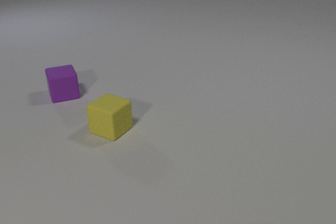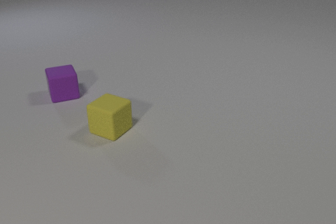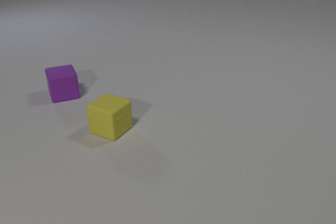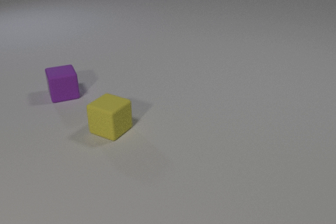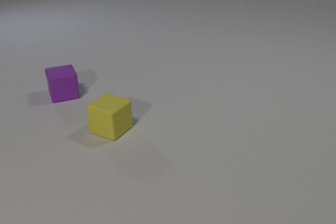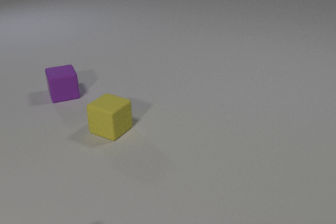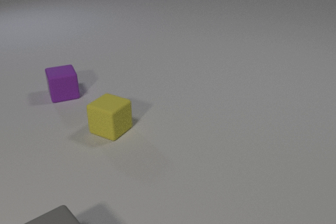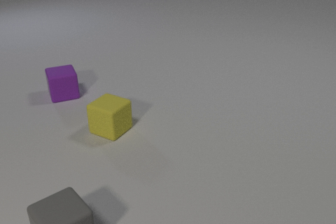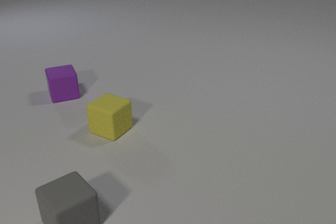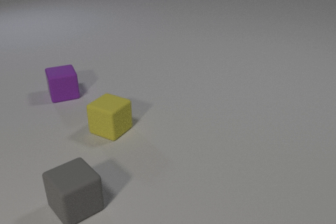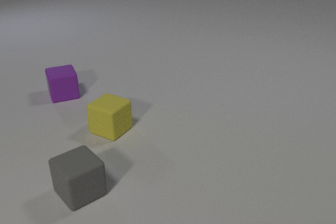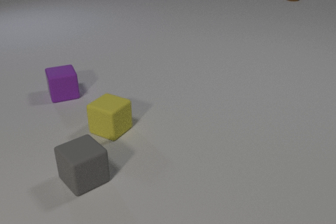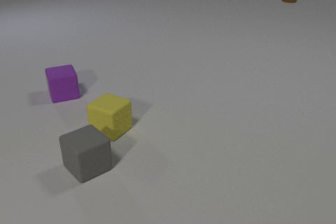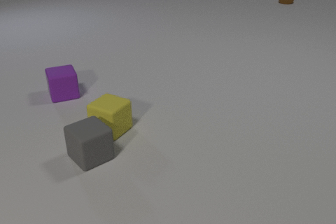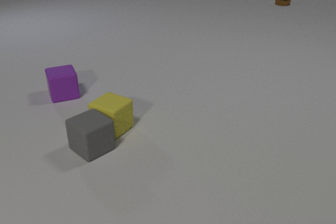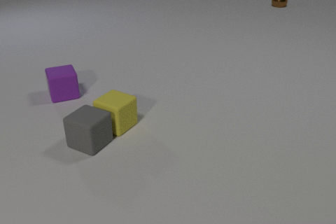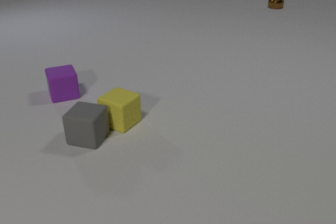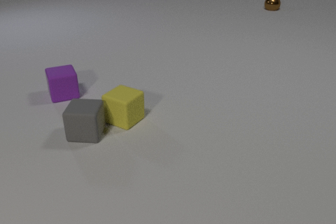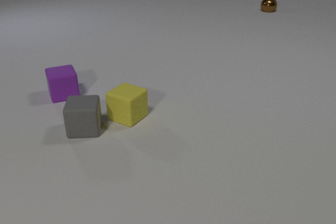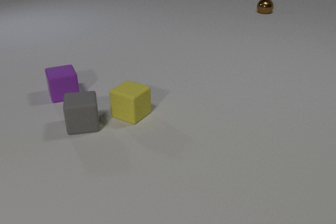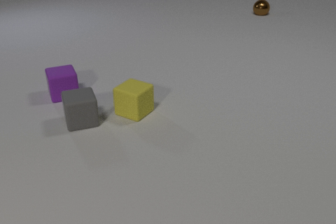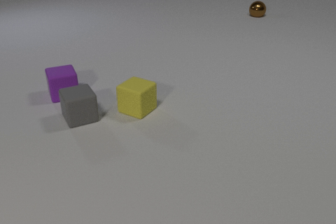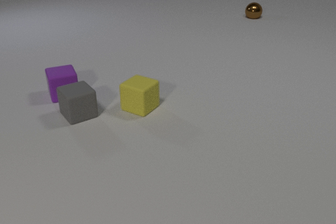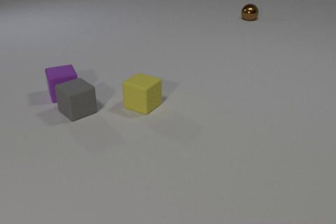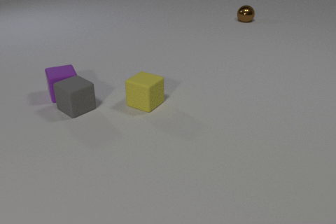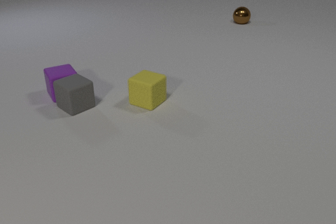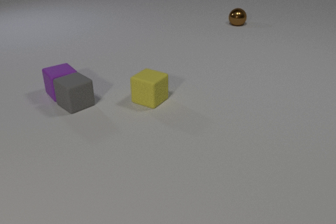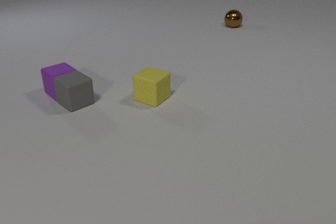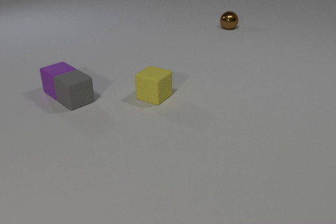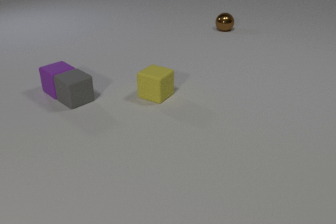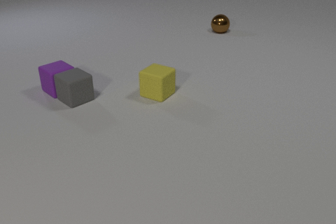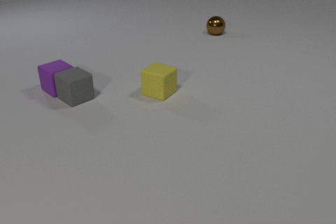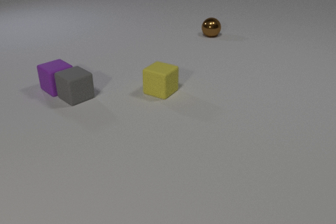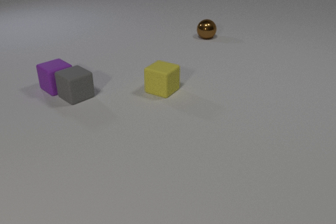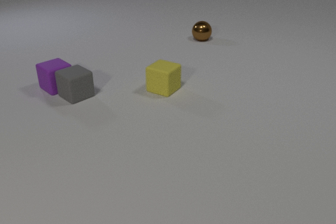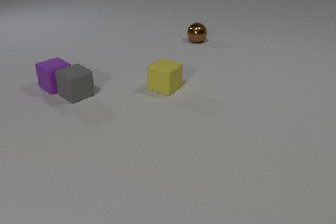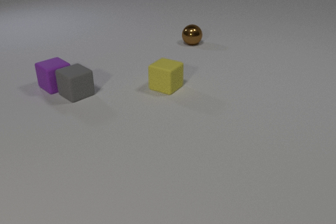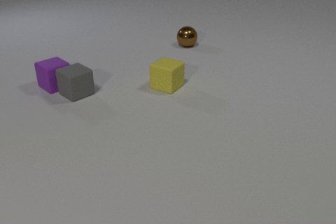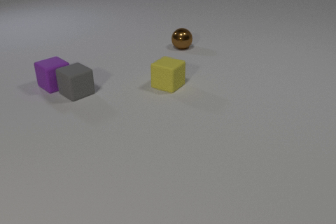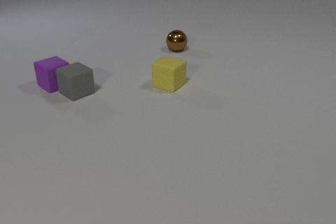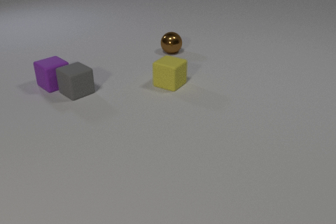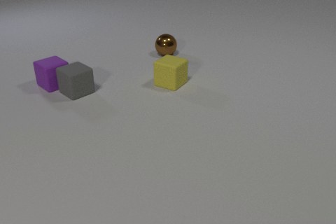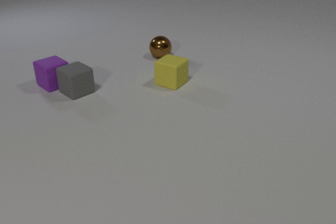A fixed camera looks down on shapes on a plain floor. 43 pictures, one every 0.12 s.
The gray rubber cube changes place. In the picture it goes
away from the camera.
The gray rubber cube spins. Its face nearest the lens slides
to the right.
0.00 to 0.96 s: The gray rubber cube comes in at the bottom edge, slides away from the camera.
0.96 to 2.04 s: The gray rubber cube slides away from the camera, spins counterclockwise seen from above by about 45 degrees, its near face sliding to the right. The yellow rubber cube slides away from the camera and to the right. The brown metal sphere comes in at the top edge, rolls toward the camera and to the left. The gray rubber cube and the yellow rubber cube collide.
2.04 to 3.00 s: The gray rubber cube slides away from the camera, spins counterclockwise seen from above by about 45 degrees, its near face sliding to the right. The yellow rubber cube slides away from the camera and to the right. The brown metal sphere rolls toward the camera and to the left. The gray rubber cube and the purple rubber cube collide.
3.00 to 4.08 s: The gray rubber cube slides away from the camera. The yellow rubber cube slides away from the camera and to the right. The purple rubber cube slides away from the camera. The brown metal sphere rolls toward the camera and to the left.
4.08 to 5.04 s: The gray rubber cube slides away from the camera. The yellow rubber cube slides away from the camera and to the right. The purple rubber cube slides away from the camera. The brown metal sphere rolls toward the camera and to the left.
What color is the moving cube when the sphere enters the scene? gray.
Are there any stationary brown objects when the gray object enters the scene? no.
What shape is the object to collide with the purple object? cube.
